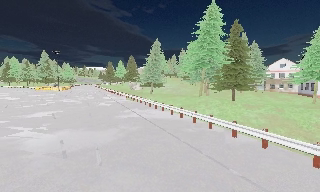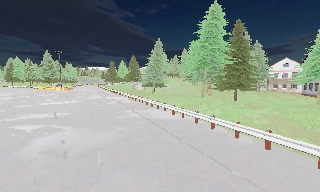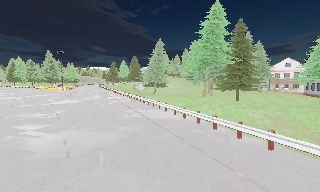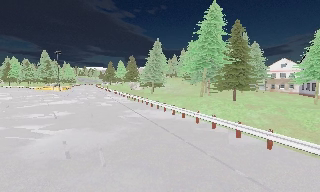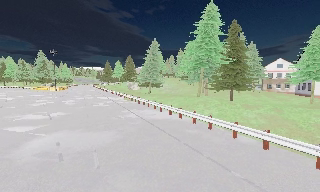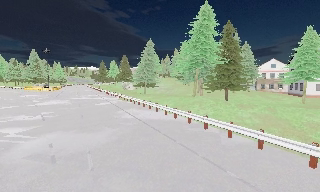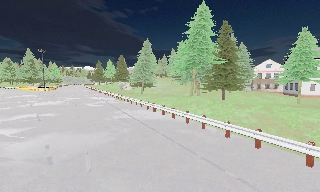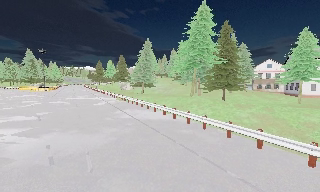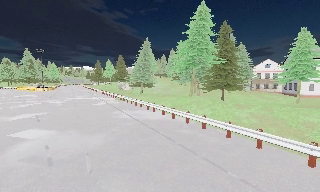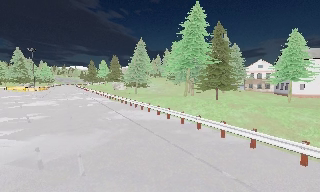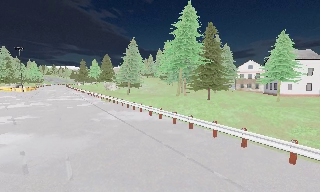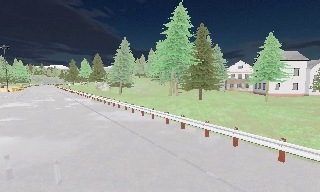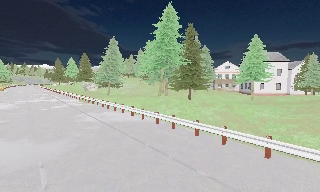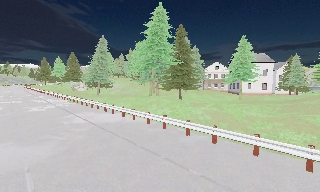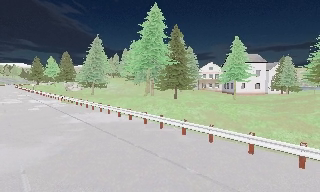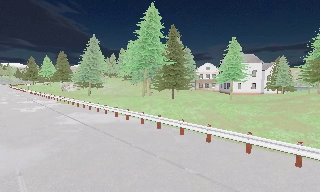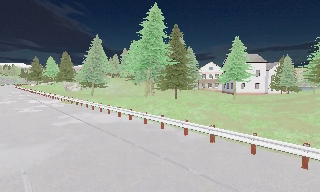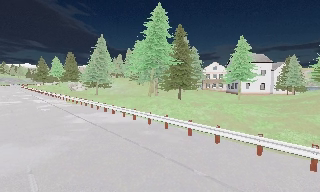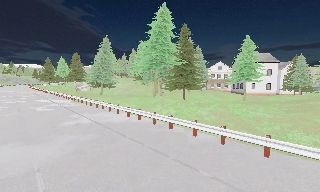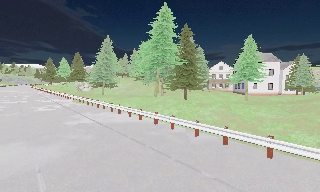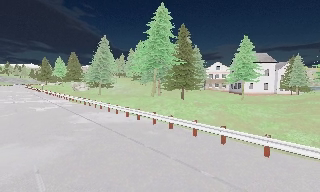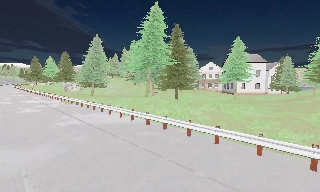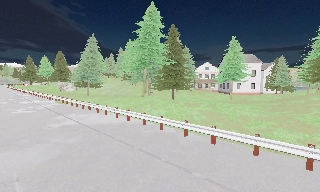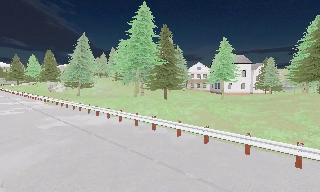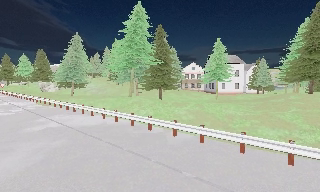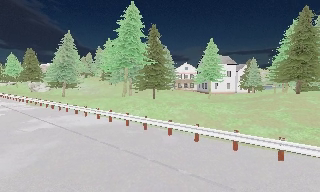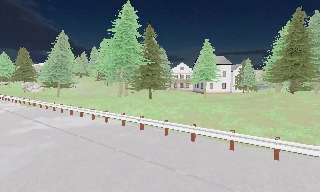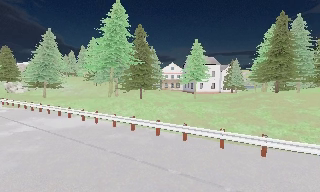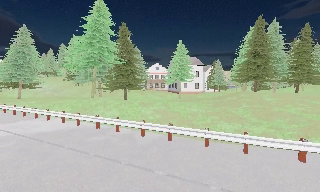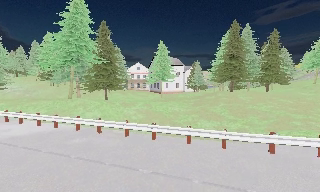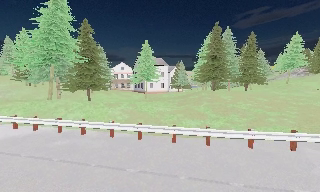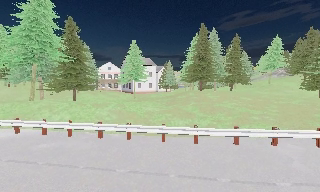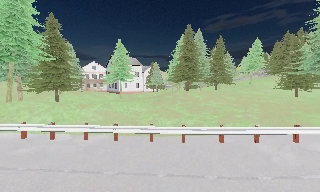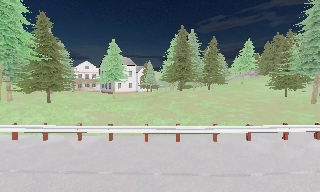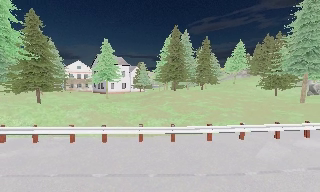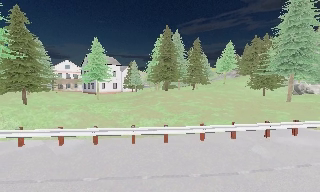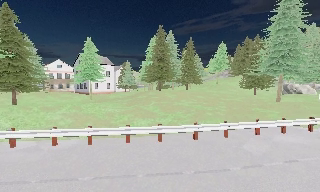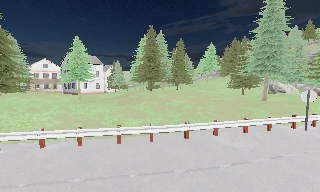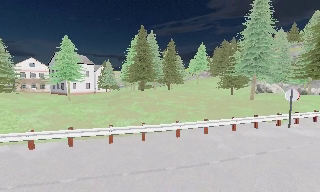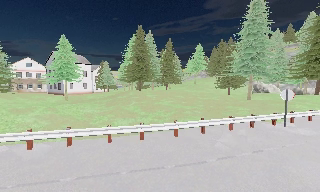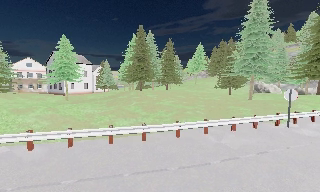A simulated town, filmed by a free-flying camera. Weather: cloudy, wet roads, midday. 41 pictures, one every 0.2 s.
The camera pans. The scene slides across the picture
to the left.
The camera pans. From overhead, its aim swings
clockwise.
0.0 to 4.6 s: The camera pans to its right, which is clockwise from overhead, by about 25 degrees. It travels forward and to its left, about 1 m, so what stands in front looms larger.
4.6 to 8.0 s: The camera swings to its right by about 55 degrees, and the scene slides to the left. It travels to its left, about 1 m.
The film runs forward here.
